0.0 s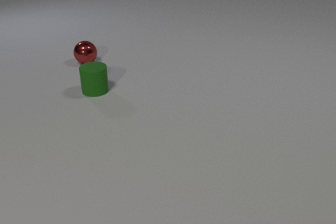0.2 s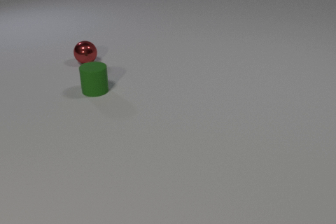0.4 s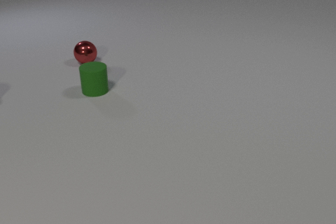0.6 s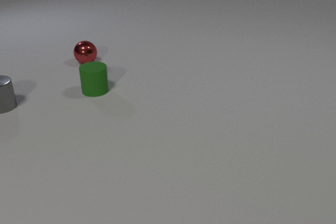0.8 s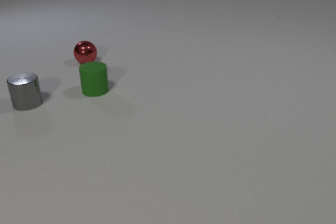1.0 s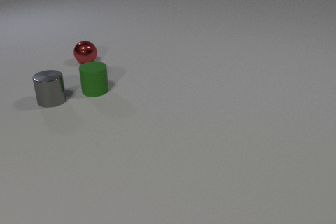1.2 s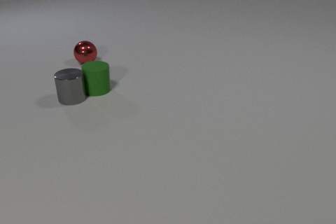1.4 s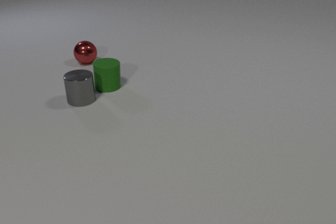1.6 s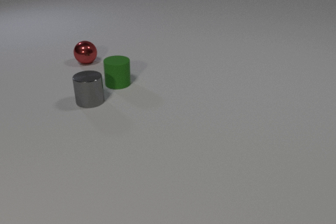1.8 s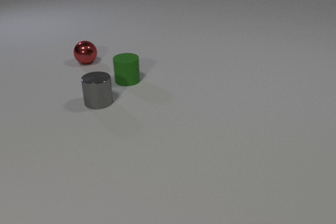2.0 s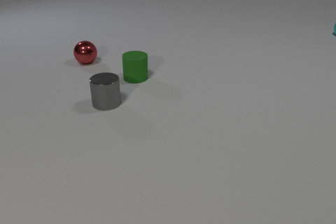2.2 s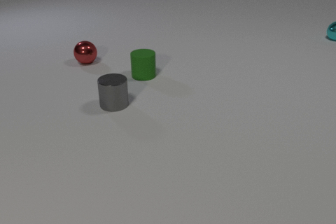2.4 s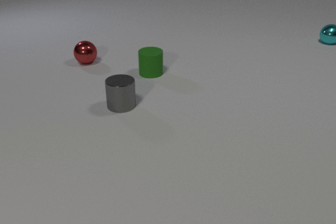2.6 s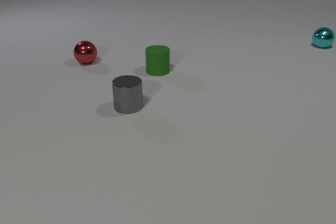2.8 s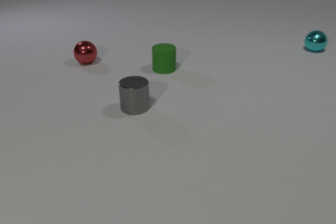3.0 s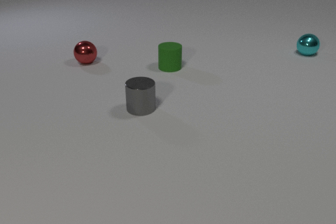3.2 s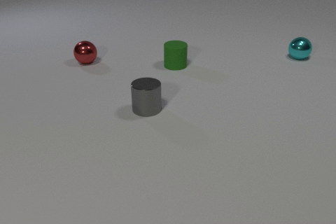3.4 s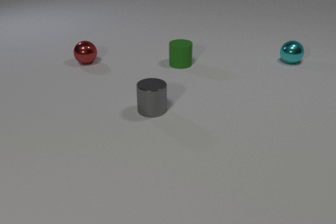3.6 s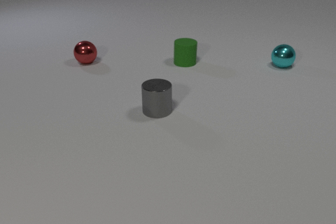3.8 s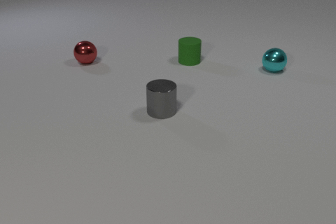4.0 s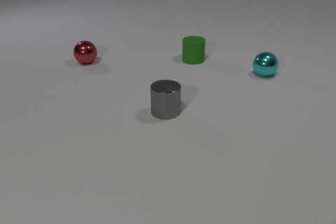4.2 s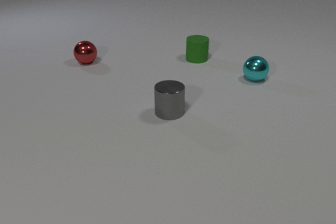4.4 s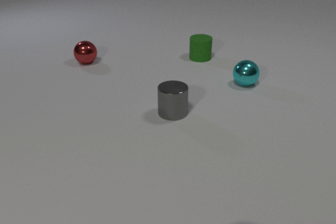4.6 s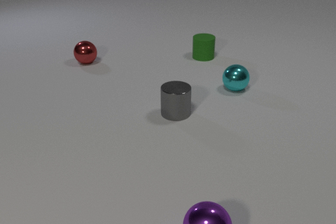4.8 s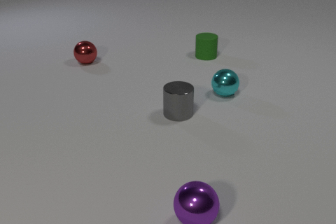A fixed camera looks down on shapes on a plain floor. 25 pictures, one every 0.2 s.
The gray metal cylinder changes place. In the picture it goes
to the right.
The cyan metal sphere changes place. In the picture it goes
toward the camera.
0.0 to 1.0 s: The gray metal cylinder comes in at the left edge, slides to the right.
1.0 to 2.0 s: The gray metal cylinder slides to the right. The green rubber cylinder slides to the right and away from the camera. The cyan metal sphere comes in at the right edge. The gray metal cylinder and the green rubber cylinder collide.
2.0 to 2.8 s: The gray metal cylinder slides to the right and toward the camera. The green rubber cylinder slides to the right and away from the camera. The cyan metal sphere rolls toward the camera and to the left.
2.8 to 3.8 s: The gray metal cylinder slides to the right. The green rubber cylinder slides to the right and away from the camera. The cyan metal sphere rolls toward the camera and to the left.
3.8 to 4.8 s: The gray metal cylinder slides to the right. The green rubber cylinder slides to the right and away from the camera. The cyan metal sphere rolls toward the camera and to the left. The purple metal sphere comes in at the bottom edge, rolls away from the camera and to the left.
How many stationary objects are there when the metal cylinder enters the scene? 2.
What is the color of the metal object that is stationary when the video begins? red.
What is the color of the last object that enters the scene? purple.
